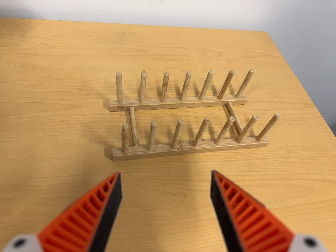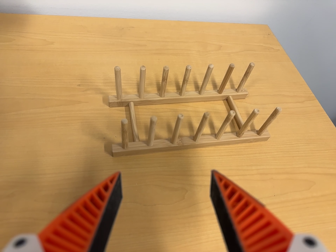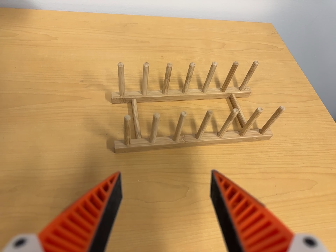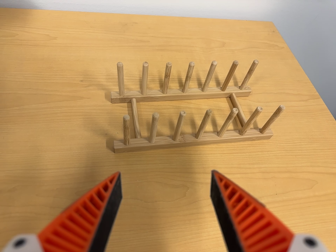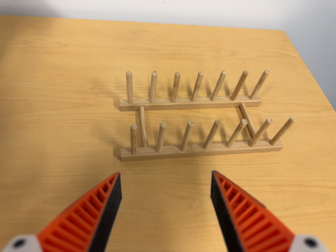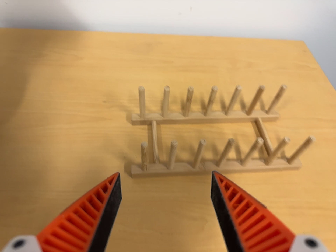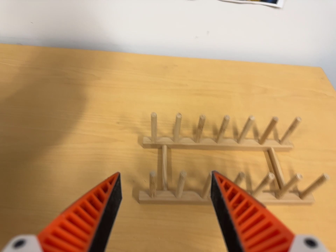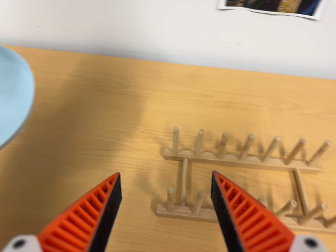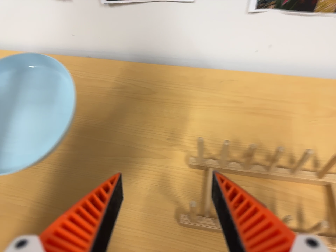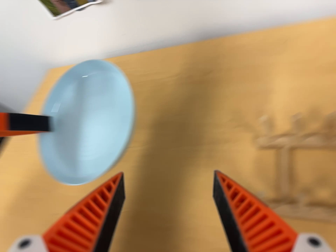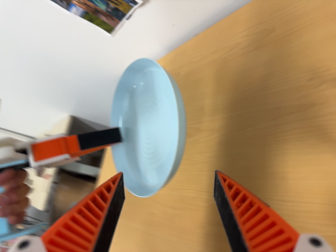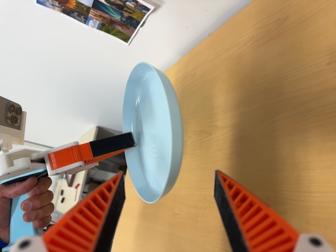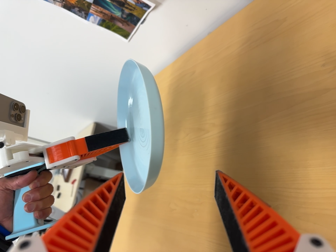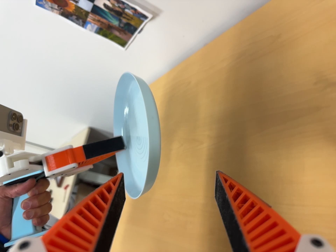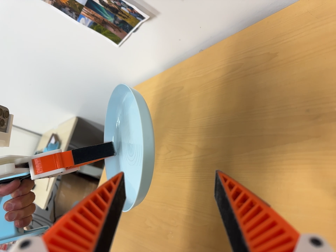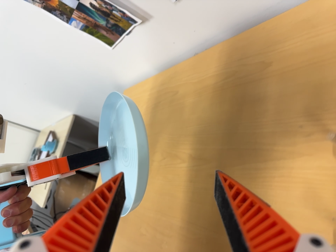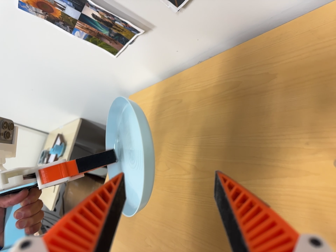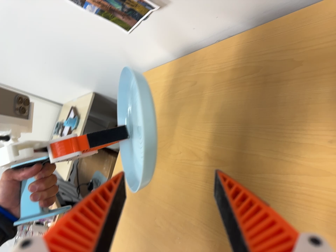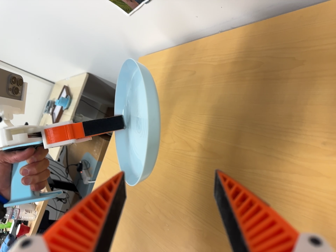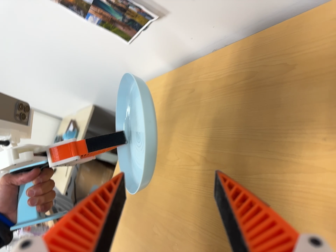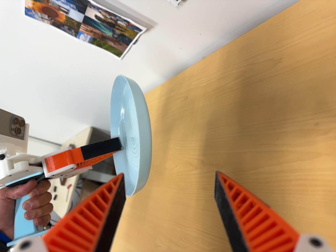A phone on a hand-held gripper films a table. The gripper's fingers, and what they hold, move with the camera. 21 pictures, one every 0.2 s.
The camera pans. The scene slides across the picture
to the right.
0.0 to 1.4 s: The camera swings to its left by about 15 degrees, and the scene slides to the right. It travels toward the top of its view, about 7 cm, so close, fixed things drift downward. It rolls about its line of sight by about 10 degrees, and the scene rotates clockwise.
1.4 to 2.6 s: The camera pans to its left by about 50 degrees. It travels to its right, about 12 cm. It rolls about its line of sight by about 25 degrees, and the scene rotates counterclockwise.
2.6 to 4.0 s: The camera travels toward the top of its view and forward, about 10 cm, so close, fixed things drift downward.
The film runs forward here.
